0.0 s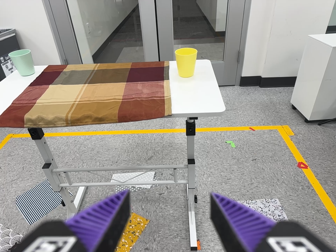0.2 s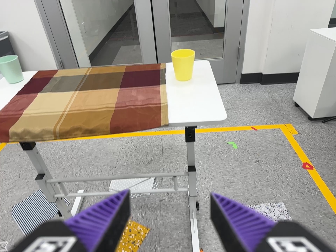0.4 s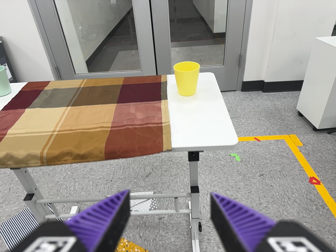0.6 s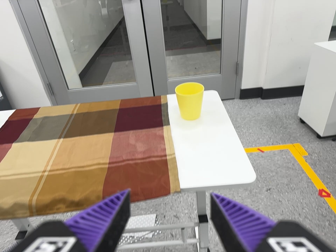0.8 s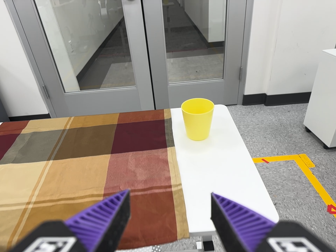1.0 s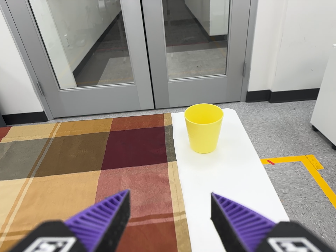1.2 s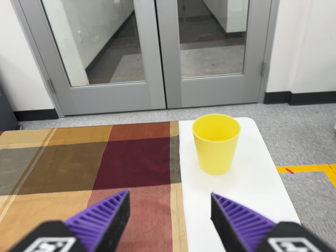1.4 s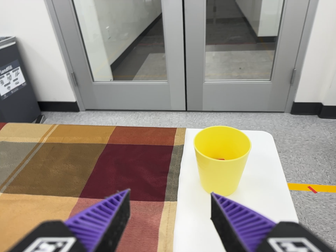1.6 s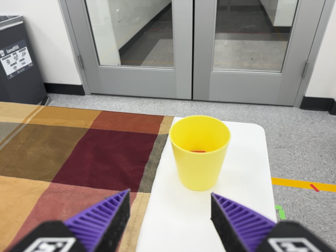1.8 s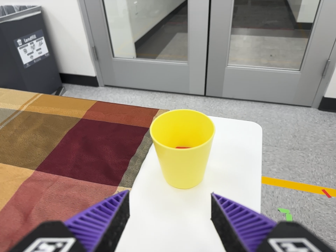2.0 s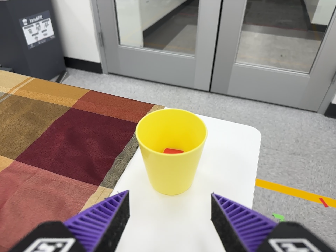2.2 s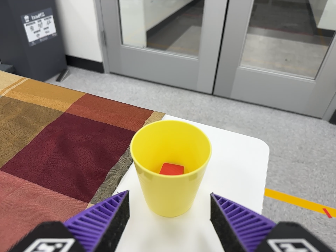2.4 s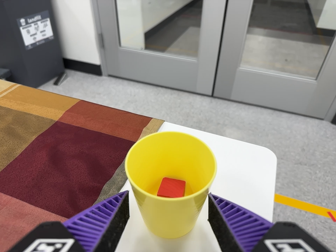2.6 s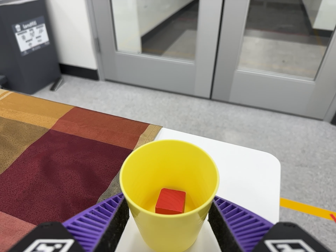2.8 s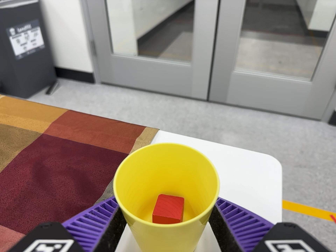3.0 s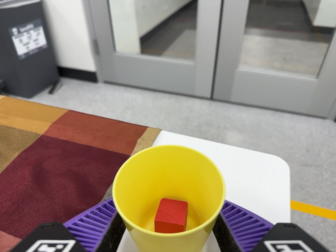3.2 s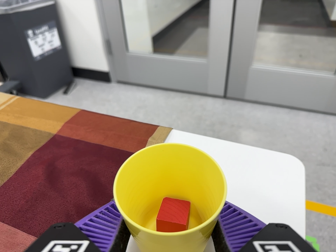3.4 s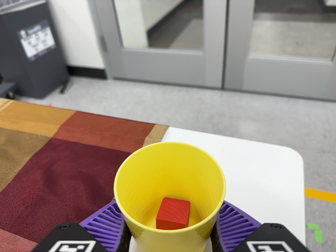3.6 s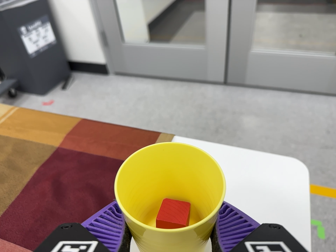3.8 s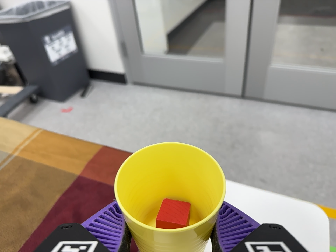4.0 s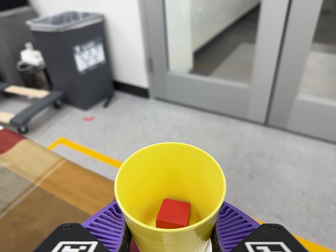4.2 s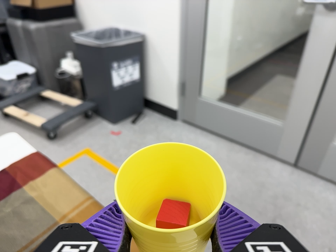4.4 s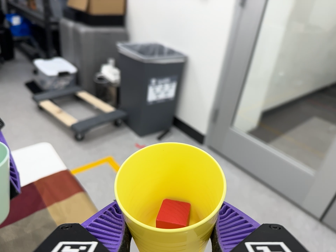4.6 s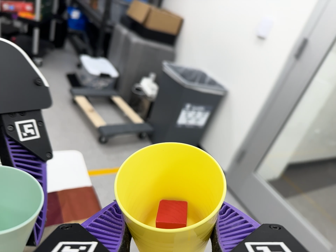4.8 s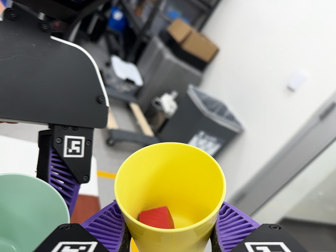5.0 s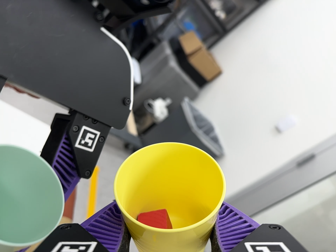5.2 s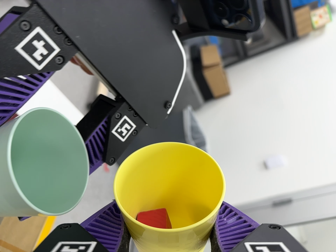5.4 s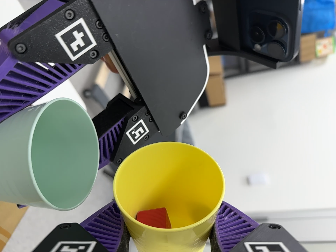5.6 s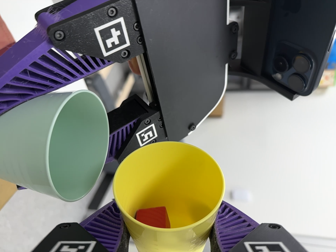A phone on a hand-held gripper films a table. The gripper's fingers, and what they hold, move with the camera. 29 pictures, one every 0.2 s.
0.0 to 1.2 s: The camera travels forward and toward the top of its view, about 50 cm, so what stands in front looms larger.
1.2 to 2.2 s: The camera pans to its left by about 10 degrees. It travels forward and to its right, about 20 cm, so what stands in front looms larger. It rolls about its line of sight by about 15 degrees, and the scene rotates clockwise.
2.2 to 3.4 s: The camera travels forward, about 6 cm, so what stands in front looms larger.
3.4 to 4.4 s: The camera swings to its left by about 20 degrees, and the scene slides to the right. It travels toward the top of its view, about 26 cm, so close, fixed things drift downward. Its aim tips toward the top of its view by about 10 degrees, and the scene shifts downward. It rolls about its line of sight by about 25 degrees, and the scene rotates clockwise.
4.4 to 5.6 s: The camera travels to its left and toward the top of its view, about 24 cm, so close, fixed things drift to the right. Its aim tips toward the top of its view by about 10 degrees, and the scene shifts downward. It rolls about its line of sight by about 85 degrees, and the scene rotates clockwise.
The film runs forward here.
